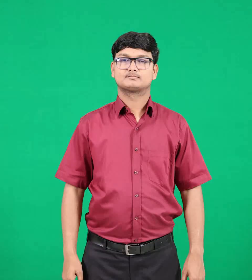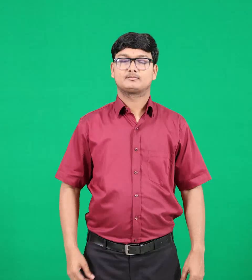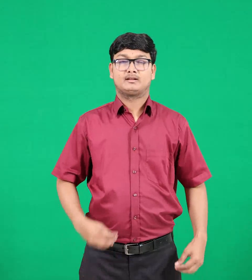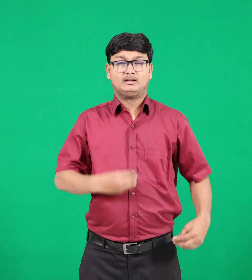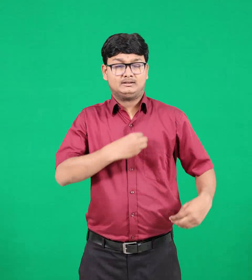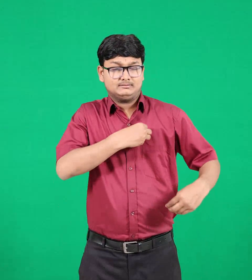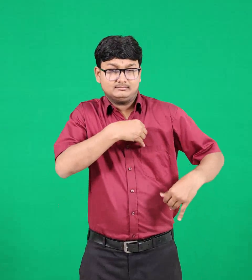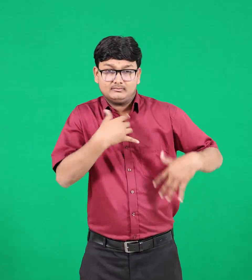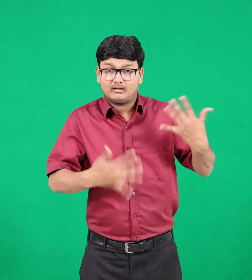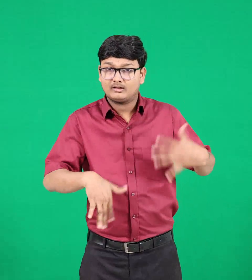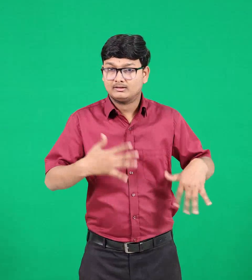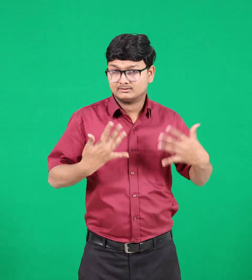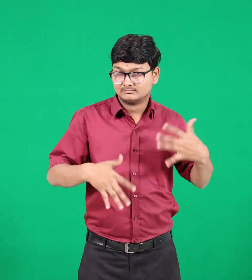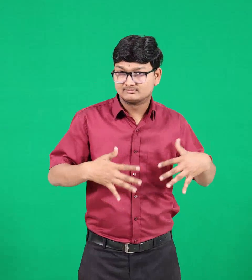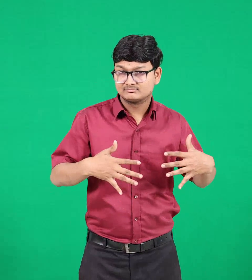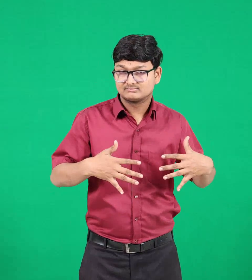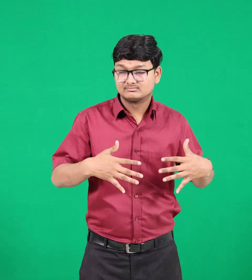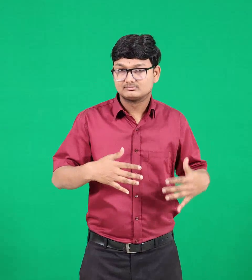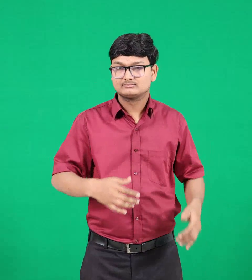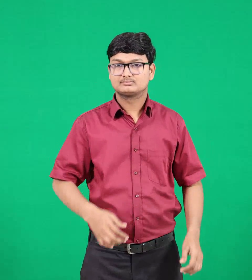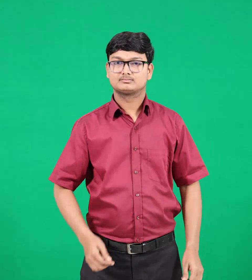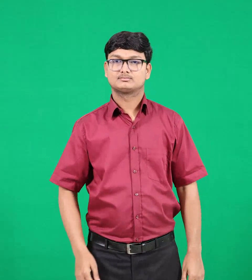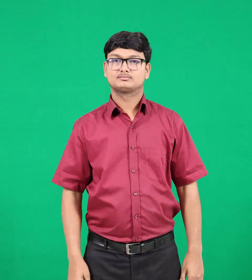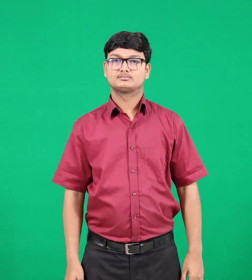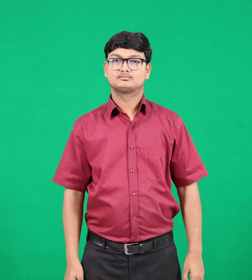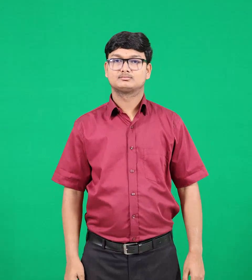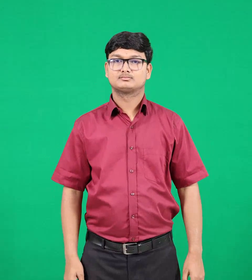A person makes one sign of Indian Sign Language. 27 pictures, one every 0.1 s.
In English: suffer
